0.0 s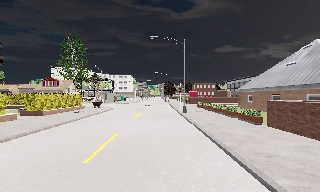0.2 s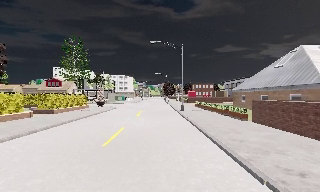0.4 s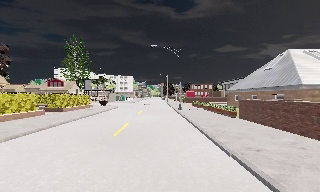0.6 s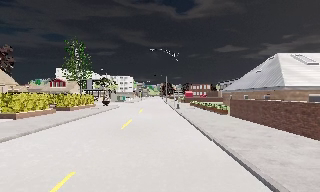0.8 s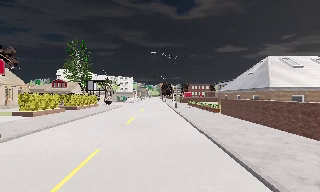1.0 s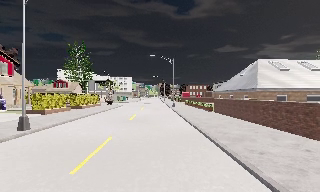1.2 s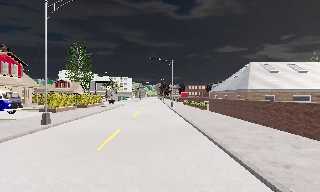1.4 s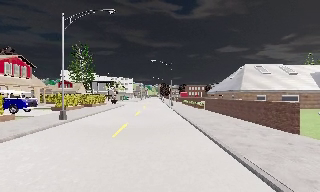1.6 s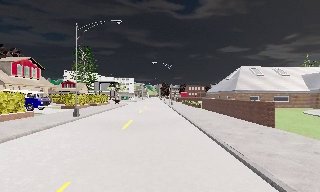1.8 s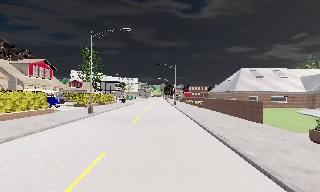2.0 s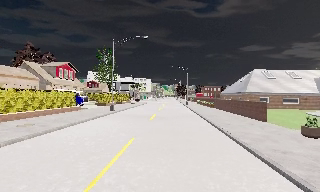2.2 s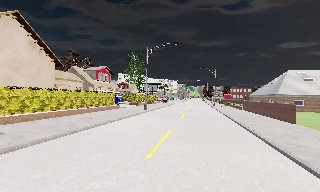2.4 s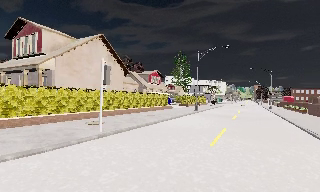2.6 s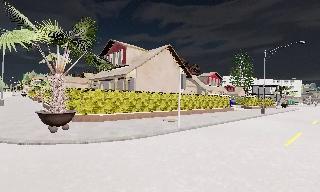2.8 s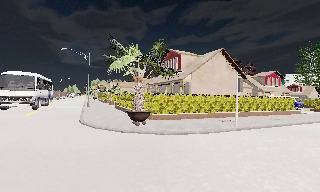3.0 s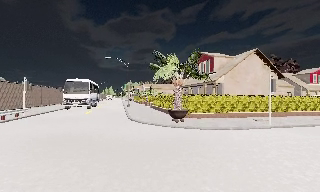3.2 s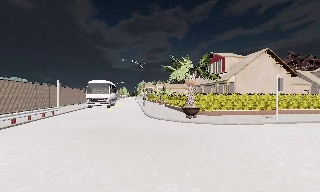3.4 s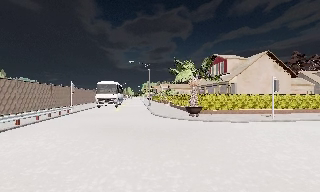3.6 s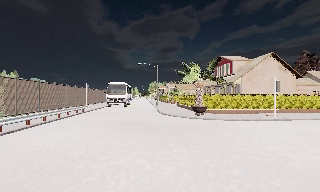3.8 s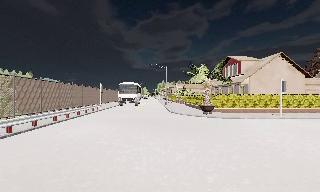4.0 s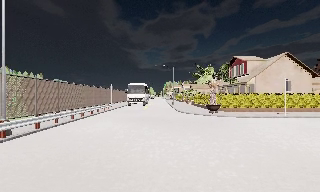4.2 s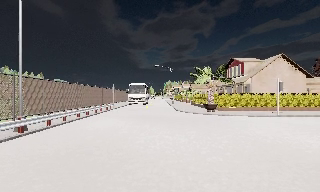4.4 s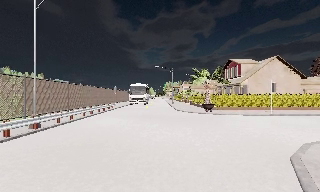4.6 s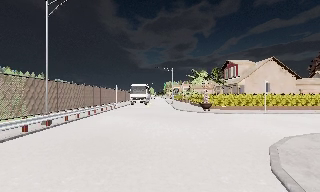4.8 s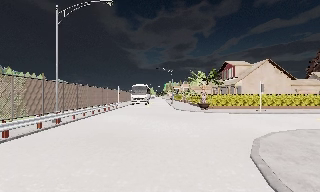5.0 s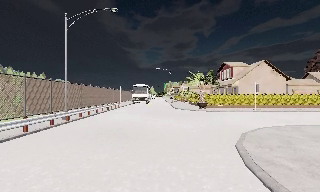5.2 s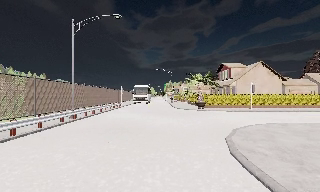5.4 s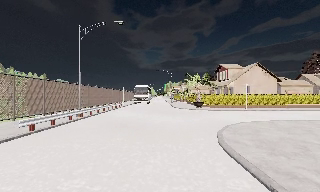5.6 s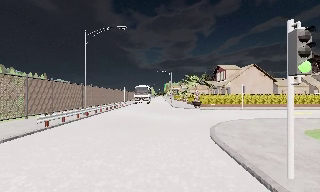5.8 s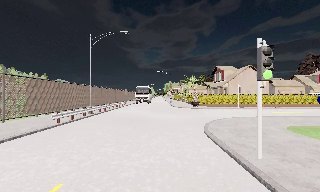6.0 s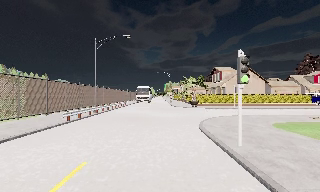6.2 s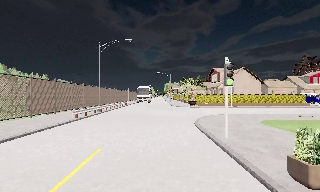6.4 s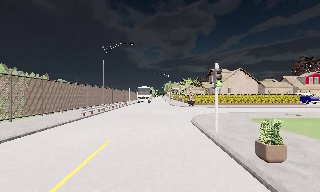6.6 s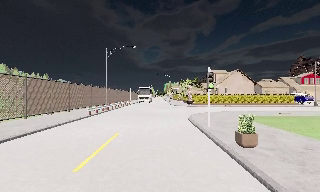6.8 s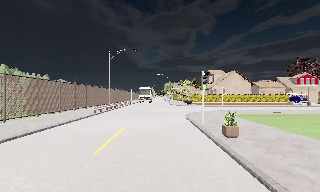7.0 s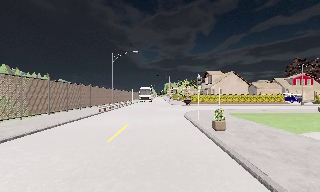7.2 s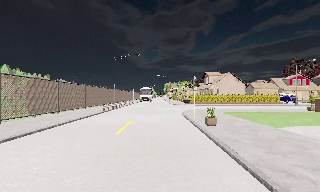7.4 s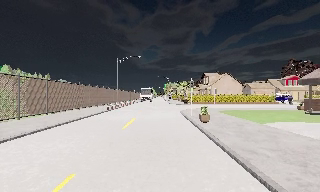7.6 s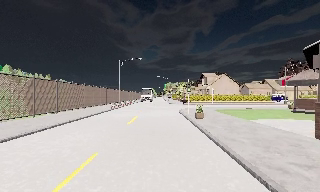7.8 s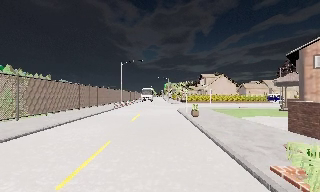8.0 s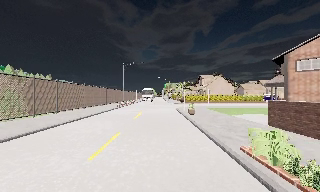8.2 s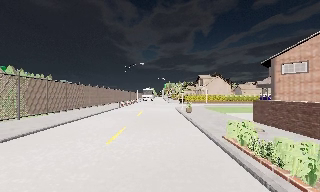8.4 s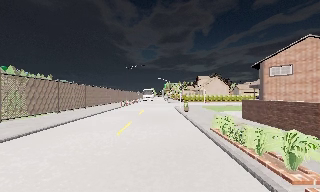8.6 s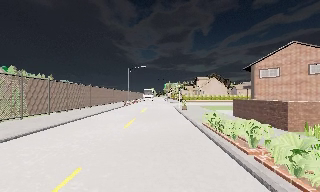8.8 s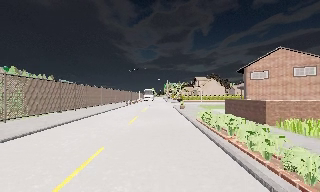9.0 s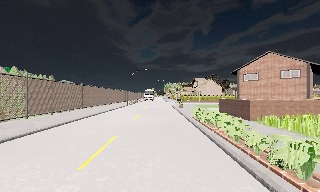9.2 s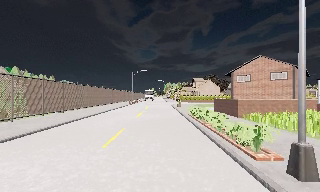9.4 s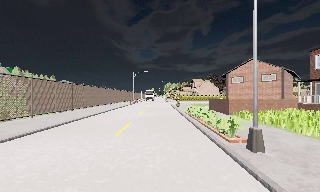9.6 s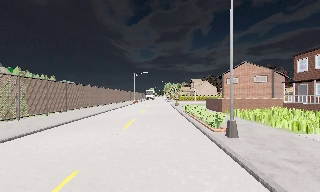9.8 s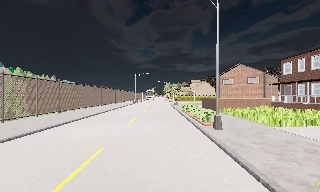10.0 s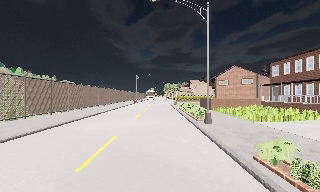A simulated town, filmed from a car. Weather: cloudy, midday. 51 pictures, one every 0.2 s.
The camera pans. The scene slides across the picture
to the right.
The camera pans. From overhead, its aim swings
counterclockwise.
0.0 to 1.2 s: The camera travels backward, about 9 m, so what stands in front gets smaller.
1.2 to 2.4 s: The camera pans to its left, which is counterclockwise from overhead, by about 30 degrees. It travels backward, about 10 m.
2.4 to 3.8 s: The camera swings to its left by about 60 degrees, and the scene slides to the right. It travels backward, about 10 m. It loses speed.
3.8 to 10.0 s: The camera travels backward, about 40 m, so what stands in front gets smaller. It gains speed.
The film runs backward here.
